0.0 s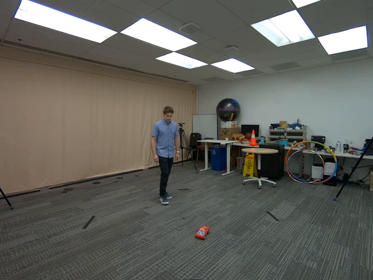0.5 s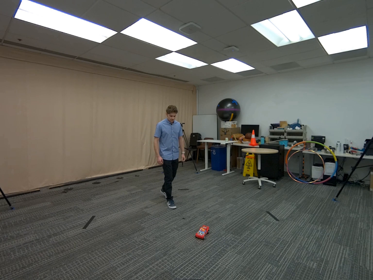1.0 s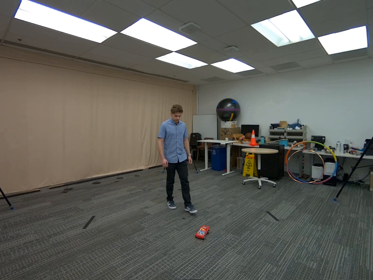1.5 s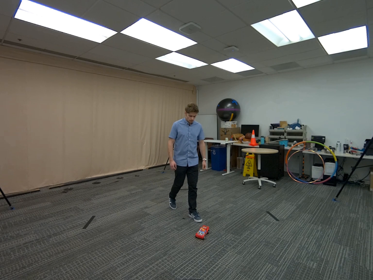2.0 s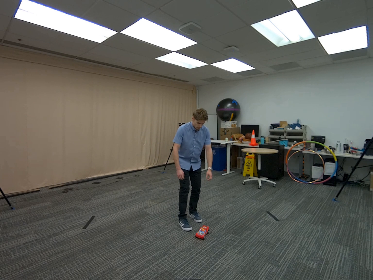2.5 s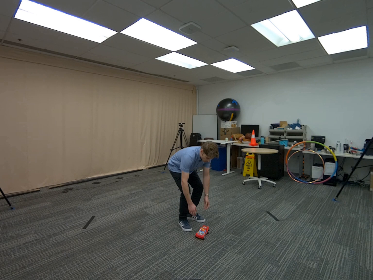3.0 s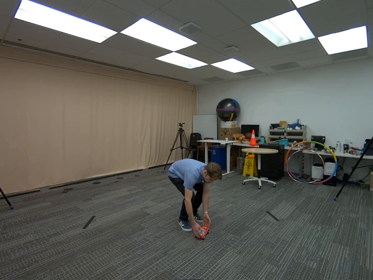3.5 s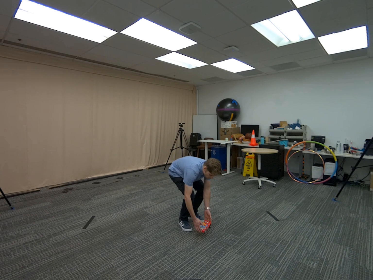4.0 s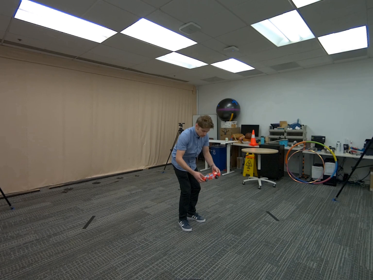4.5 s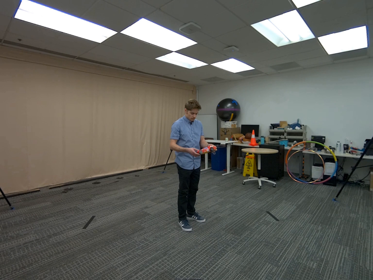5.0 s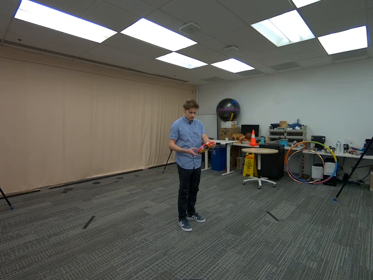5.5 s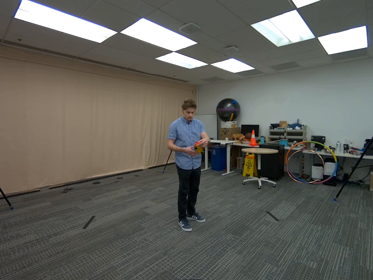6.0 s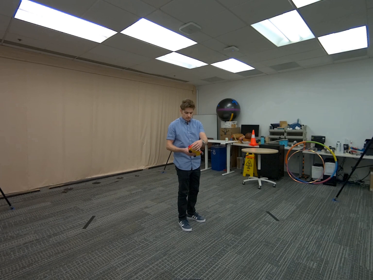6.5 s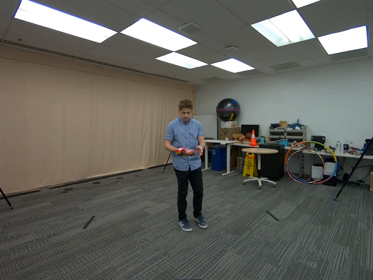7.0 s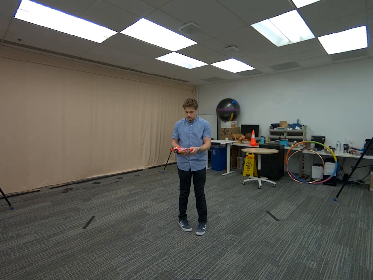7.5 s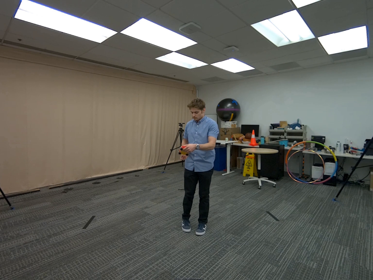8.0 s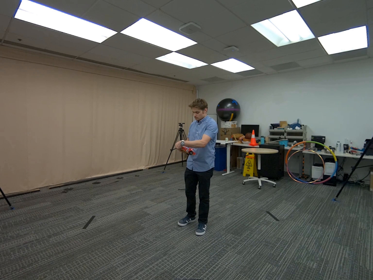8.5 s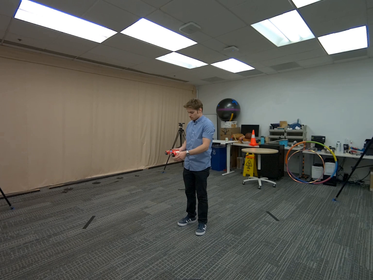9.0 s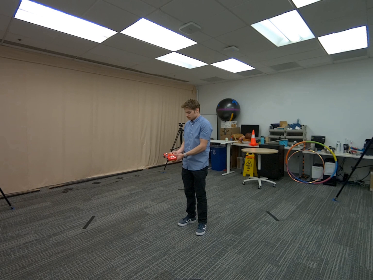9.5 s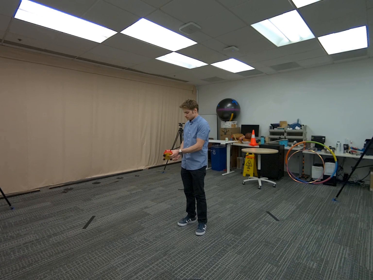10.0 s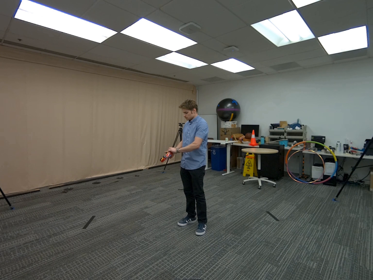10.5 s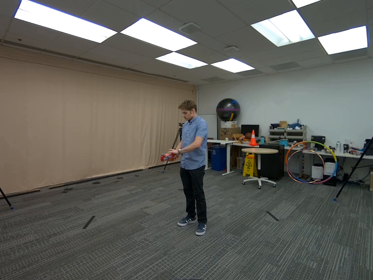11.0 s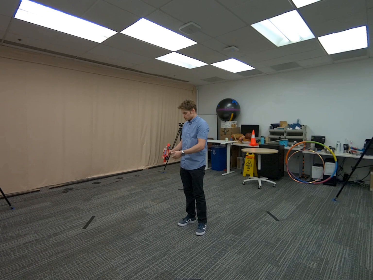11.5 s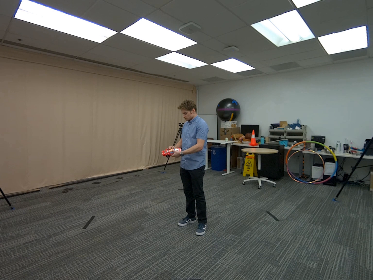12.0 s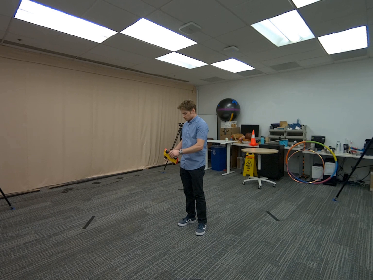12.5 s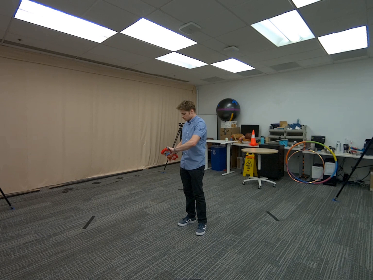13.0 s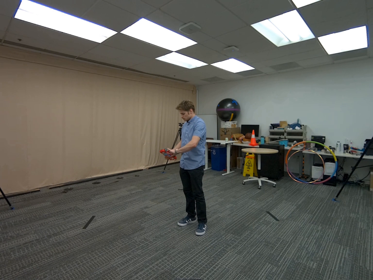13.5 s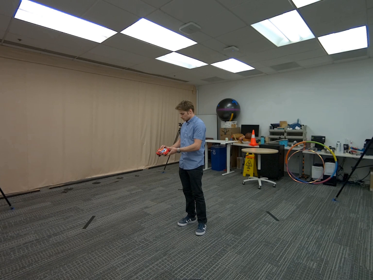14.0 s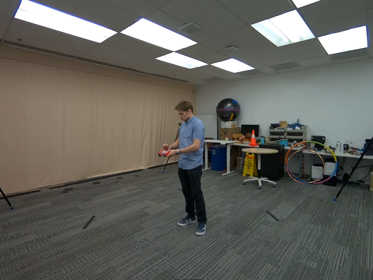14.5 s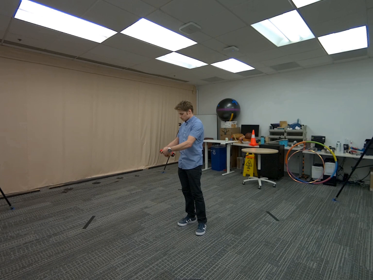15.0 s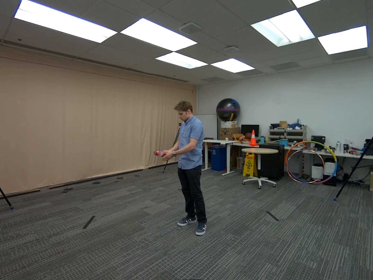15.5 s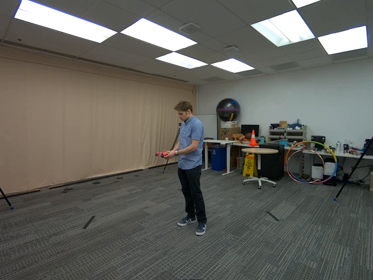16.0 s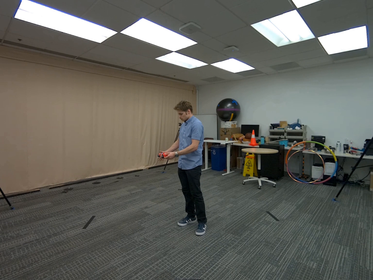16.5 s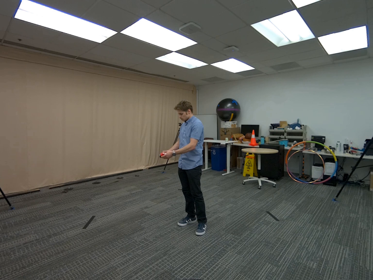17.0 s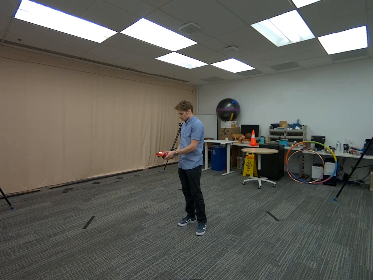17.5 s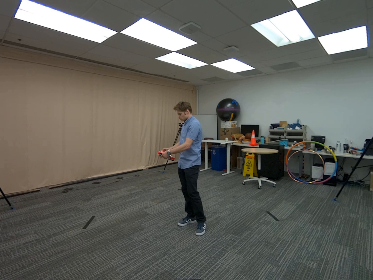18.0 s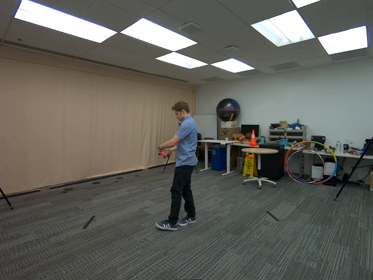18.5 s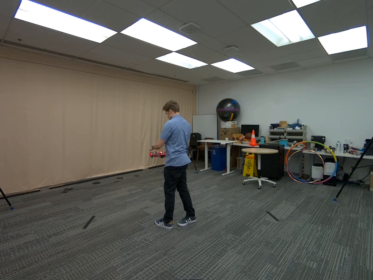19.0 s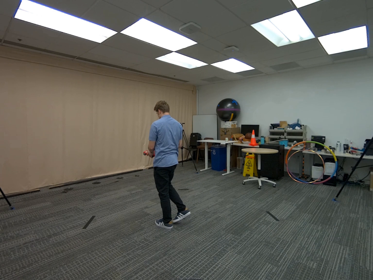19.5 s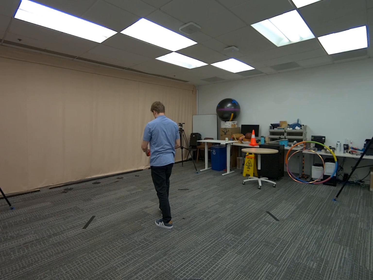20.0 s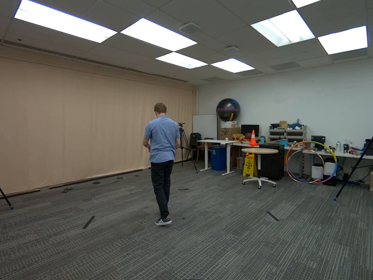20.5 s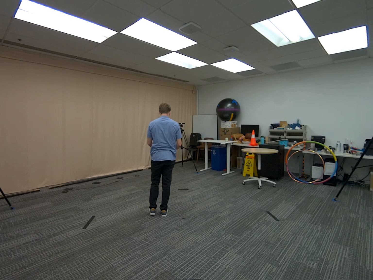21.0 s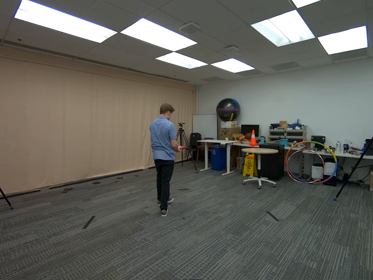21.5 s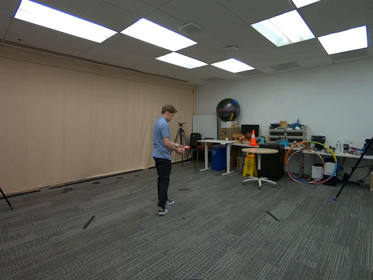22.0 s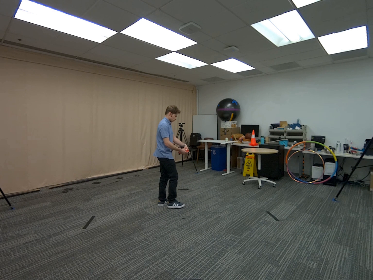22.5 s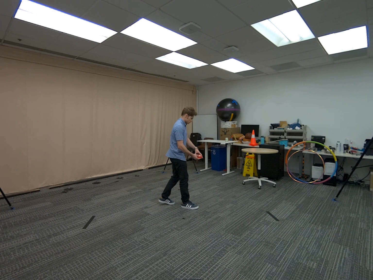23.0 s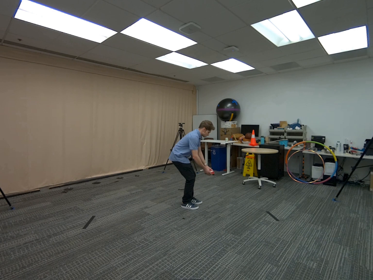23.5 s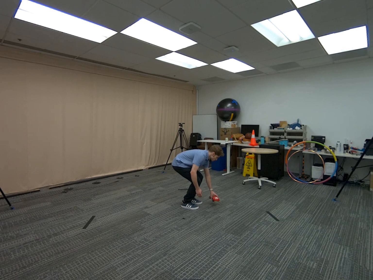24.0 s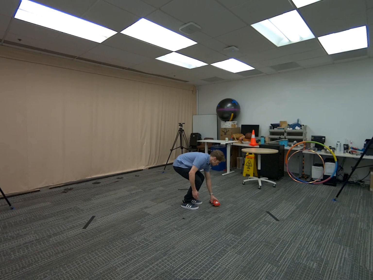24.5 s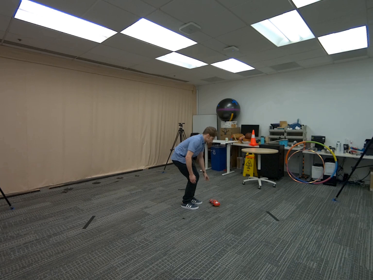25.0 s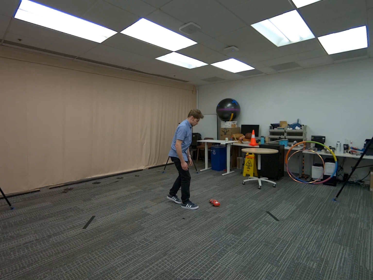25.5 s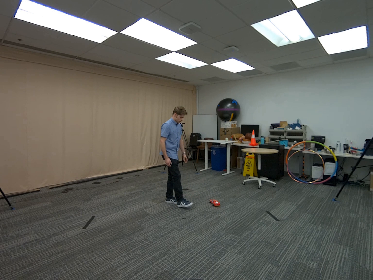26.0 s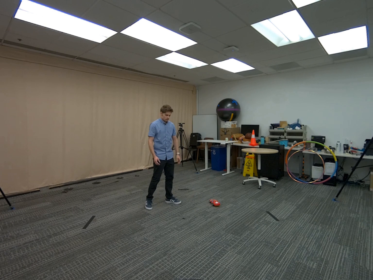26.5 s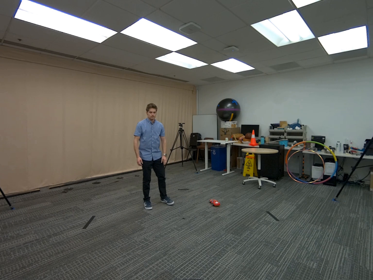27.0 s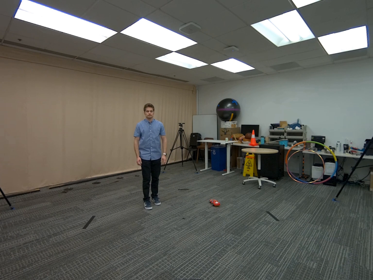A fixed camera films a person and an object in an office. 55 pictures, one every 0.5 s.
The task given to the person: Walk to the toy car on the ground, pick it up with both hands, and rotate the car midair until end of scene. Put car back on ground when finished.
